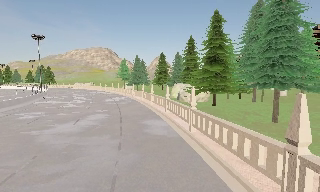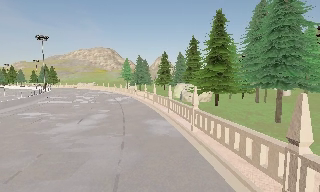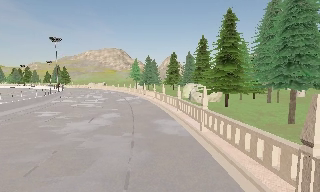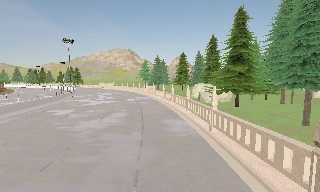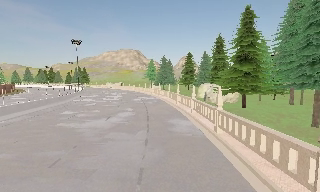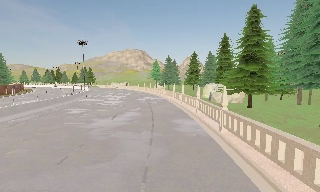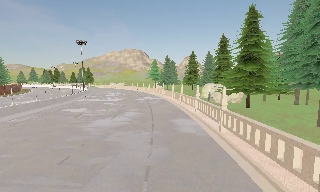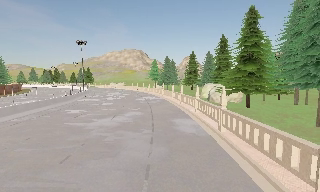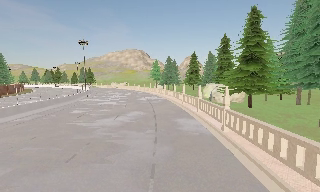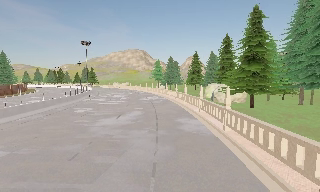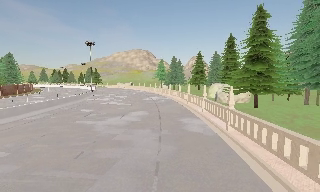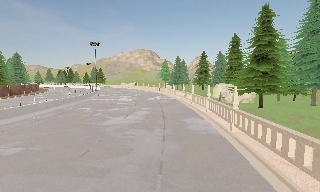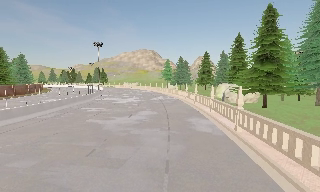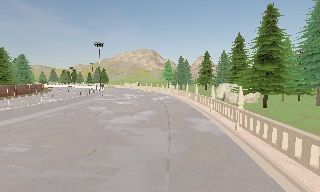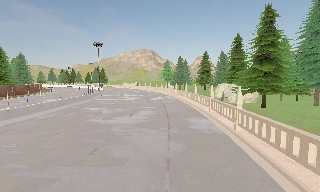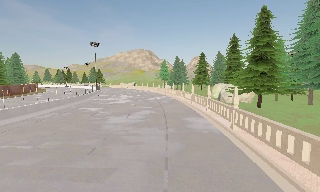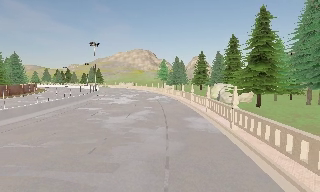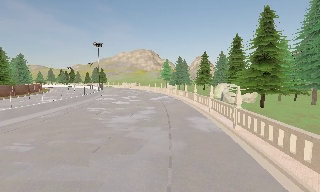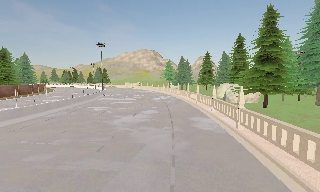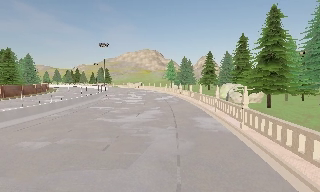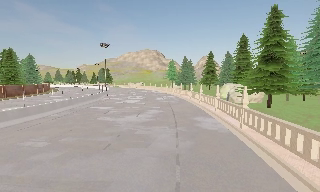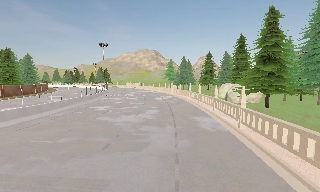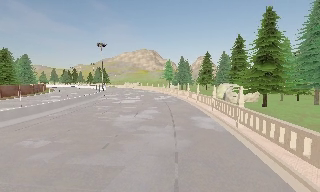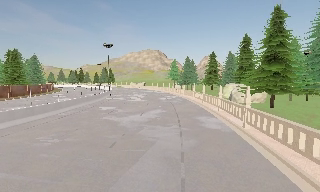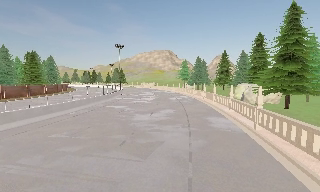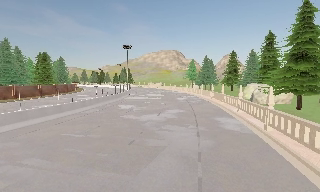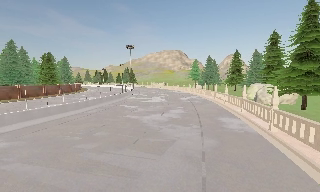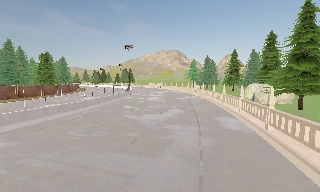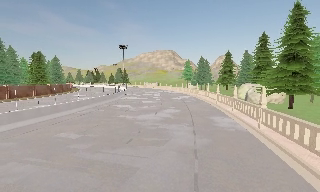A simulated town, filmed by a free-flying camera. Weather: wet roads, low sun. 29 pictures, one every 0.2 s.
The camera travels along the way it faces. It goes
backward.
0.0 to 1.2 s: The camera pans to its left, which is counterclockwise from overhead, by about 10 degrees.
1.2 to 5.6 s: The camera pans to its left, which is counterclockwise from overhead, by about 10 degrees. It travels backward and to its left, about 2 m, so what stands in front gets smaller.
The film runs backward here.
